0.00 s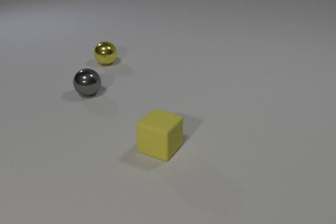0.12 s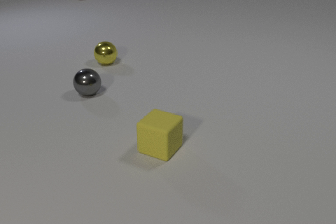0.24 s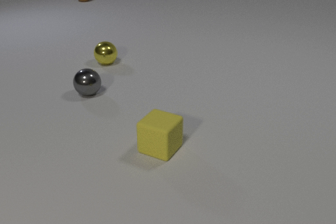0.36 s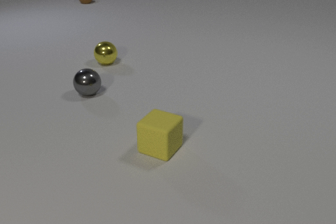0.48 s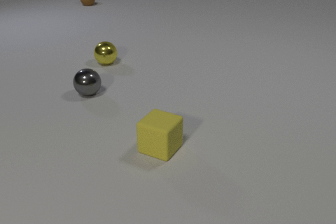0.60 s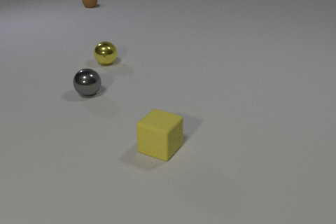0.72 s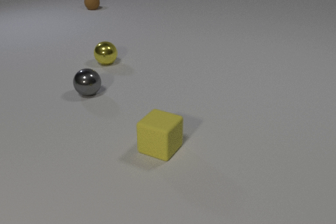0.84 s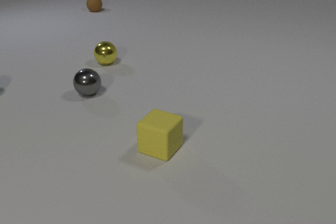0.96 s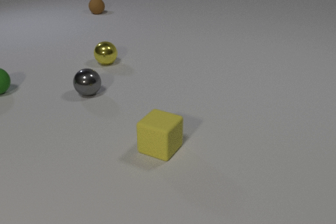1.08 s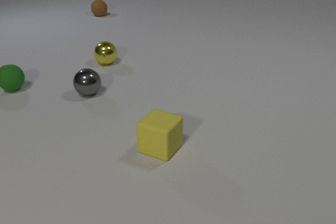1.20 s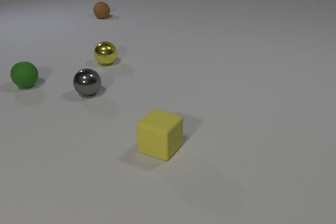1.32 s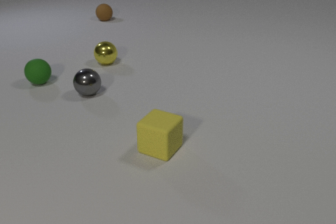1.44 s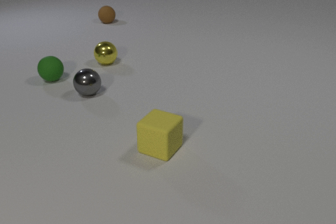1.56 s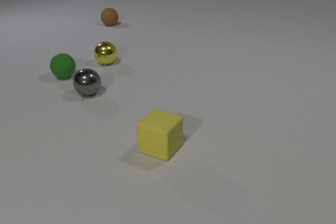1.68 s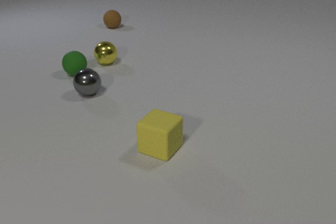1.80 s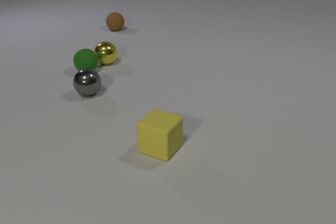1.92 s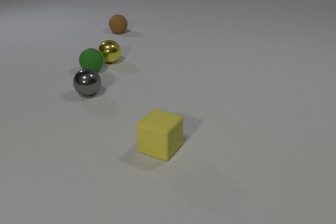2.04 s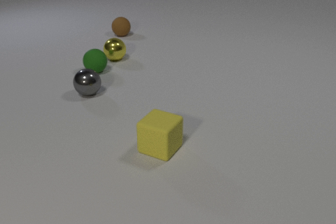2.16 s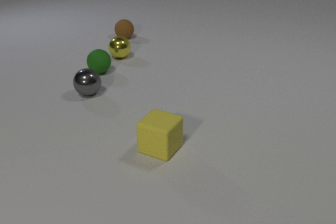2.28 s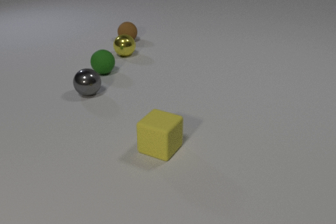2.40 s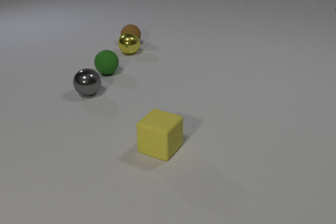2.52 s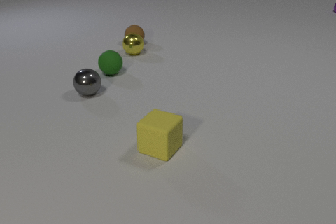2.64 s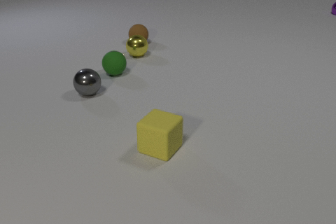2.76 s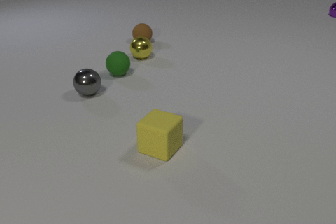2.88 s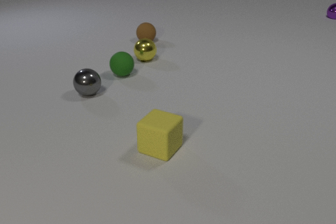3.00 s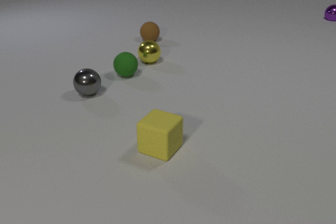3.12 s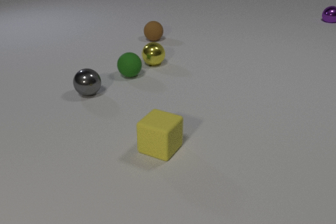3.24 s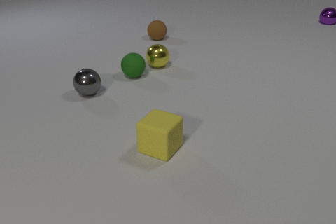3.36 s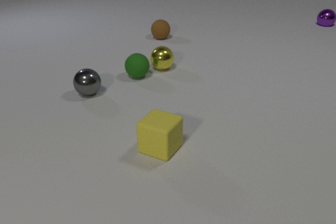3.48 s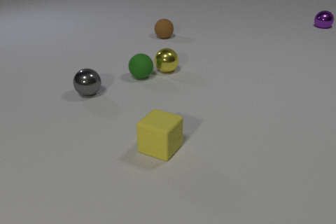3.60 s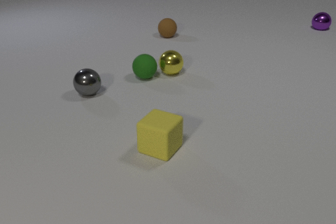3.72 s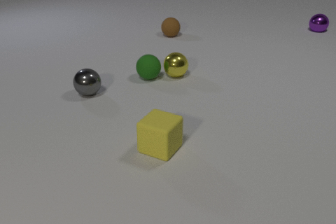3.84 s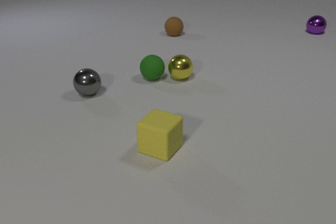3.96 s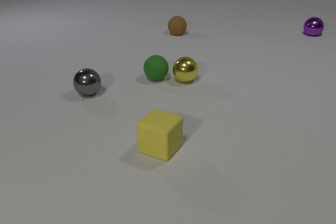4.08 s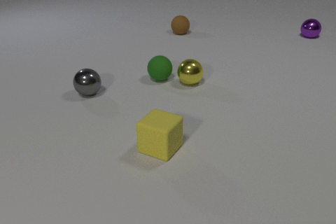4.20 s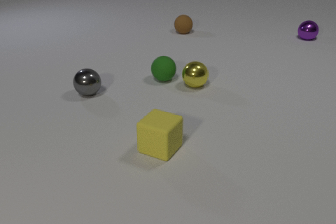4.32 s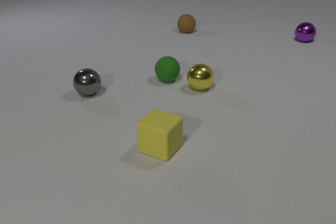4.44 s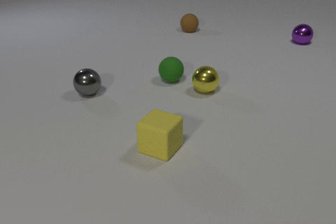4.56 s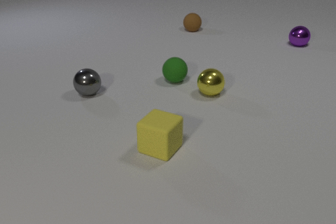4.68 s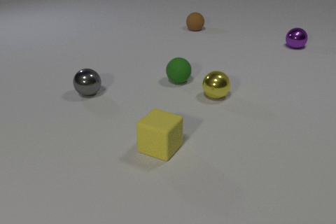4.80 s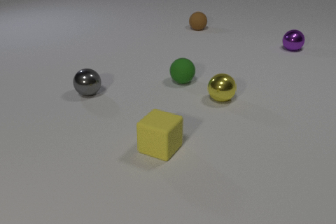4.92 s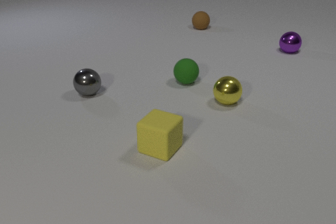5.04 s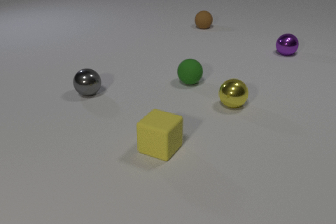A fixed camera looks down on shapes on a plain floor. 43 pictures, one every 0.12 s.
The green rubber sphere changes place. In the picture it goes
to the right.
The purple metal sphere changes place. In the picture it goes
toward the camera.
0.00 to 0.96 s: The green rubber sphere comes in at the left edge, rolls to the right. The brown rubber sphere comes in at the top edge, rolls toward the camera.
0.96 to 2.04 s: The green rubber sphere rolls to the right. The yellow metal sphere rolls away from the camera and to the right. The brown rubber sphere rolls toward the camera. The green rubber sphere and the yellow metal sphere collide.
2.04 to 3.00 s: The green rubber sphere rolls to the right and toward the camera. The yellow metal sphere rolls to the right. The brown rubber sphere rolls to the right and toward the camera. The purple metal sphere comes in at the right edge, rolls toward the camera. The yellow metal sphere and the brown rubber sphere collide.
3.00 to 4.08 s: The green rubber sphere rolls to the right. The yellow metal sphere rolls toward the camera and to the right. The brown rubber sphere rolls to the right and away from the camera. The purple metal sphere rolls toward the camera.
4.08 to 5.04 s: The green rubber sphere rolls to the right. The yellow metal sphere rolls toward the camera and to the right. The brown rubber sphere rolls to the right and away from the camera. The purple metal sphere rolls toward the camera.
Are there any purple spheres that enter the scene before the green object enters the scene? no.
What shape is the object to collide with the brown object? sphere.
How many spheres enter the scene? 3.
